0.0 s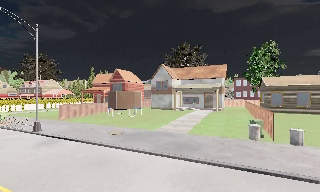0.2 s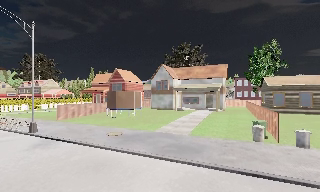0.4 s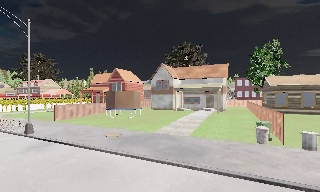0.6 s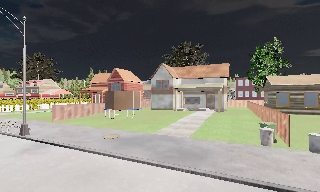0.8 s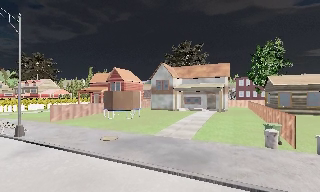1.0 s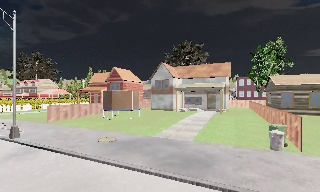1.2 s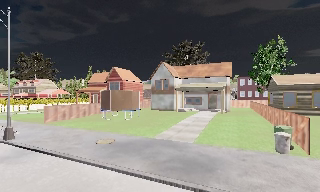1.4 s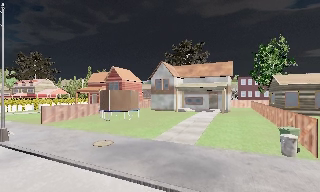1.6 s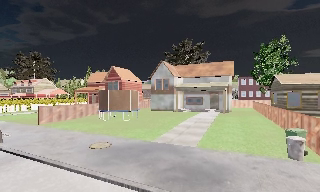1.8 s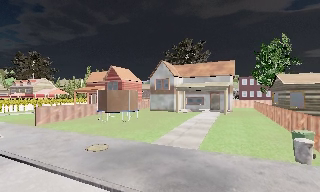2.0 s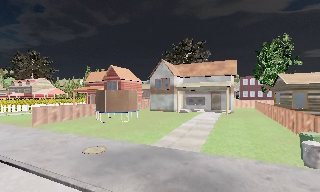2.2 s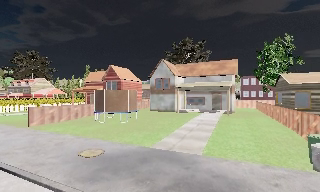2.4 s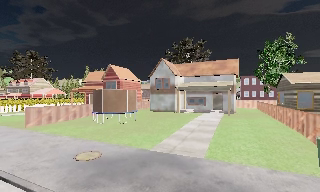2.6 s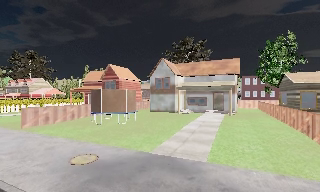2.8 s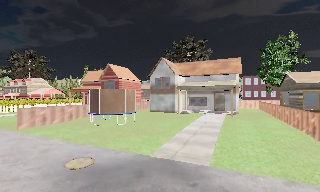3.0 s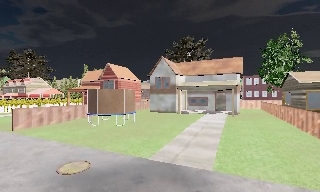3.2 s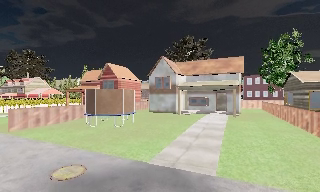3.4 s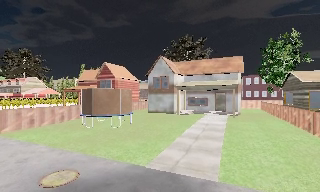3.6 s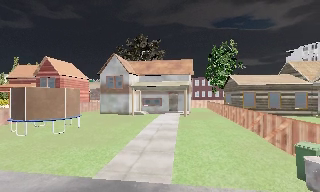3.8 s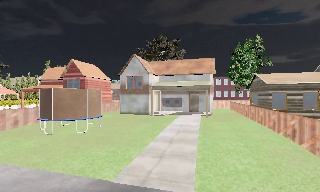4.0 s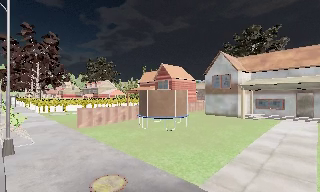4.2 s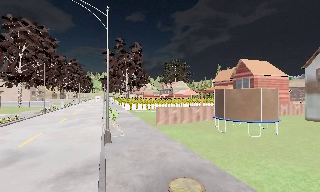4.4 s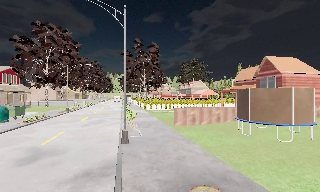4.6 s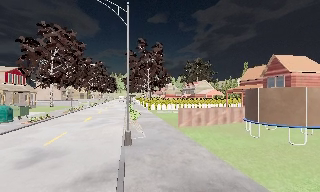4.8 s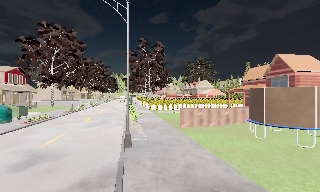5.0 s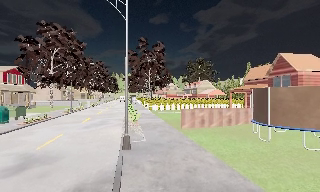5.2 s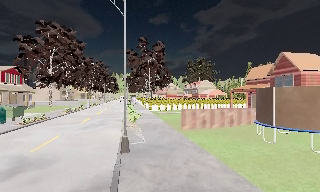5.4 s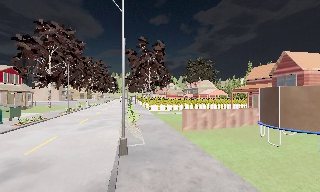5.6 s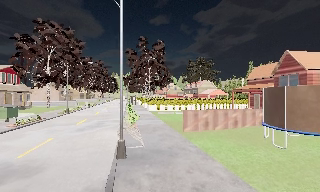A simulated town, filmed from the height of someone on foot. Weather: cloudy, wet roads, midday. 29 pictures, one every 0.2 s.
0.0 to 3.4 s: The camera travels forward, about 6 m, so what stands in front looms larger.
3.4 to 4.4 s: The scene slides to the right, as the camera pans about 50 degrees to its left. It travels forward, about 1.5 m.
4.4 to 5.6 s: The camera travels forward, about 2 m, so what stands in front looms larger.
The film runs forward here.
